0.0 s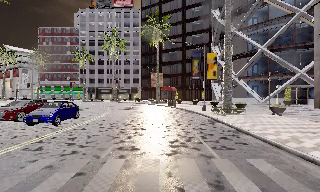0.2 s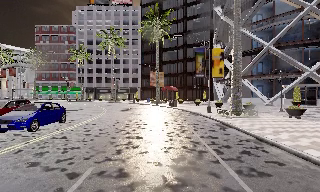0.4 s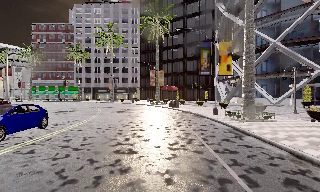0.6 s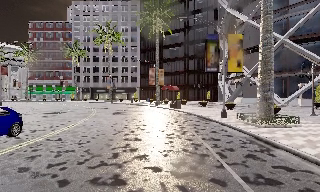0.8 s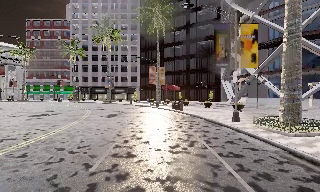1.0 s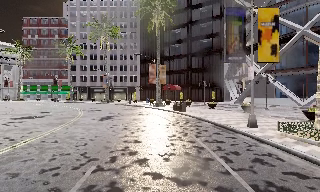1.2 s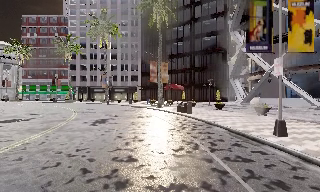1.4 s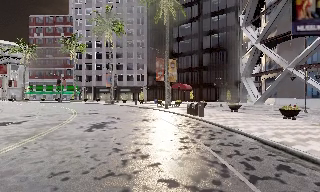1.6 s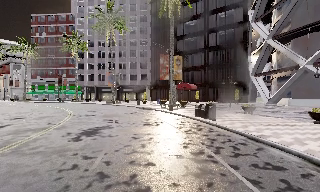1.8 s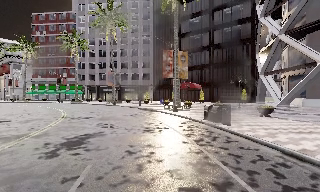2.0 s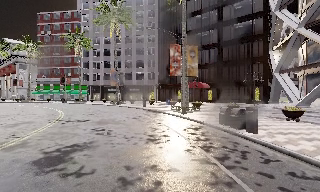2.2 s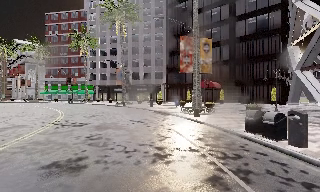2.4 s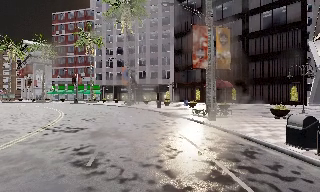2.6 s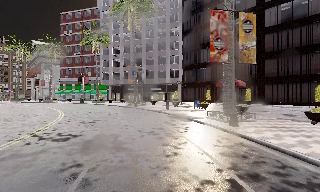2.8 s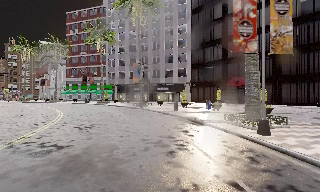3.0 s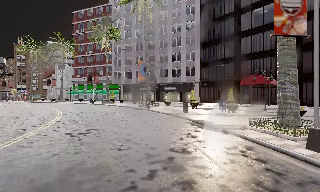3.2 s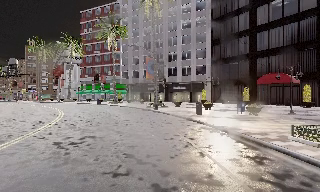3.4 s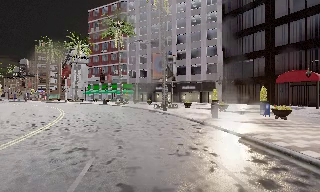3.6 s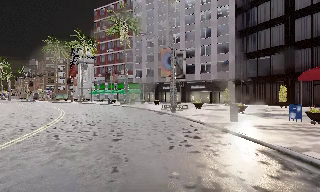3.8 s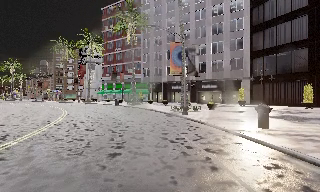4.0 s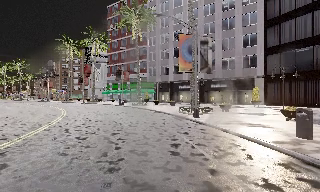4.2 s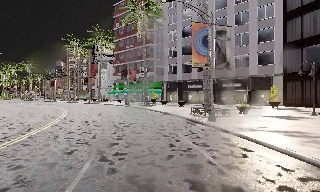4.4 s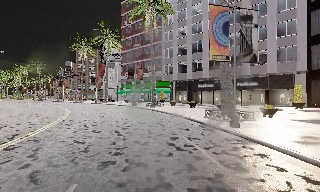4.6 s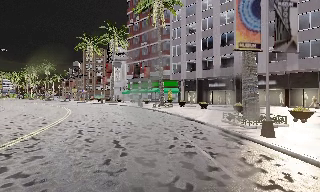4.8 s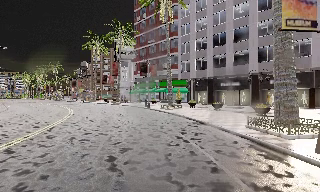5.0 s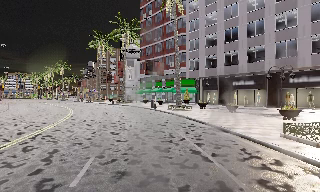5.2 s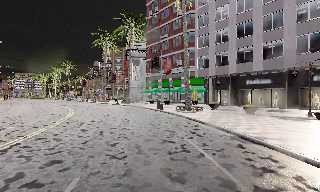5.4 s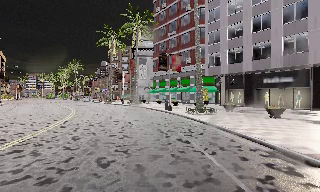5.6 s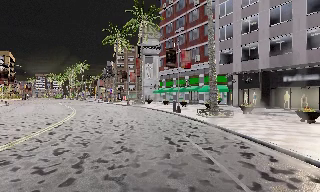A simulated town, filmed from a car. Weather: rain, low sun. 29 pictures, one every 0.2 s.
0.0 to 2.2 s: The scene slides to the right, as the camera pans about 10 degrees to its left. It travels forward, about 20 m, so what stands in front looms larger.
2.2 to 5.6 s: The camera swings to its left by about 45 degrees, and the scene slides to the right. It travels forward, about 30 m.
The film runs forward here.
